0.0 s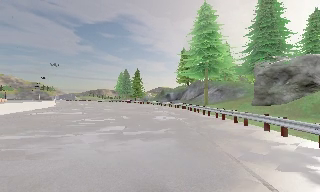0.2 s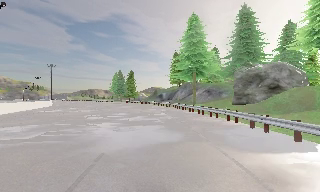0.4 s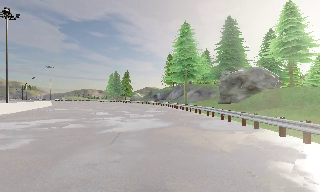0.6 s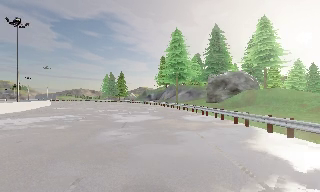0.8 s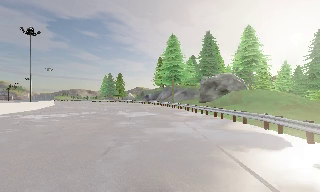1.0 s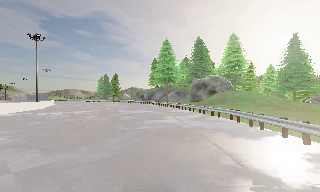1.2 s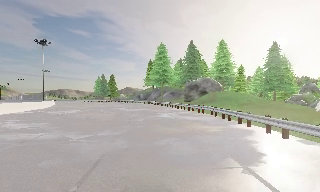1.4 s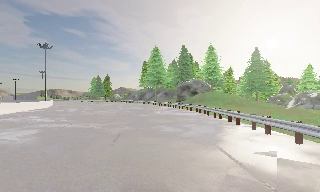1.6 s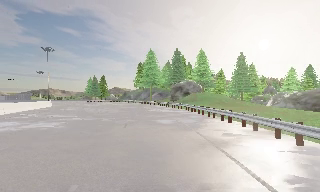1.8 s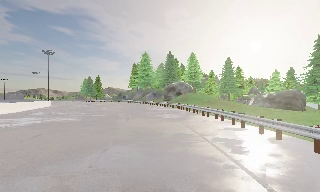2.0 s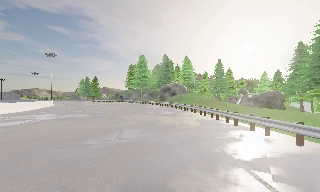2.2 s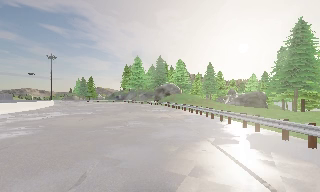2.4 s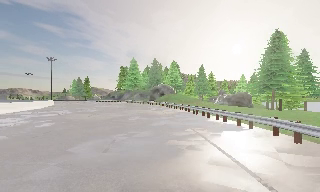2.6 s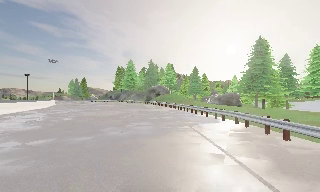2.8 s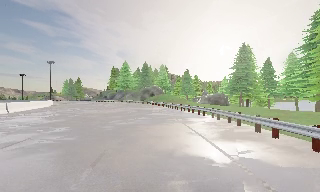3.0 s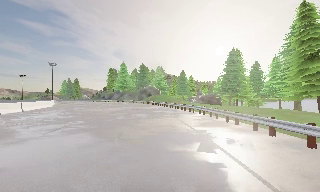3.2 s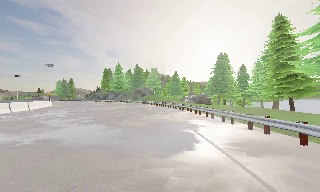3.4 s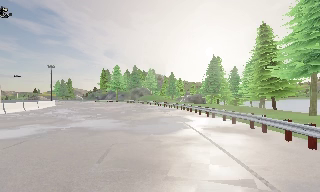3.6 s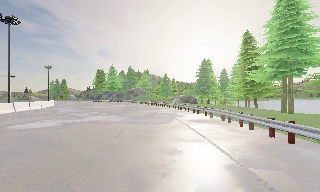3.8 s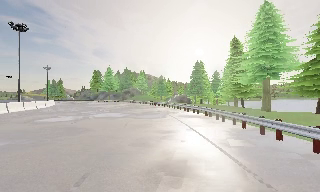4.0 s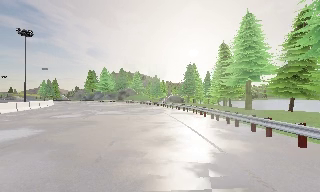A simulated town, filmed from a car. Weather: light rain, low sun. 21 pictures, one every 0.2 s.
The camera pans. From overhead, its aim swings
clockwise.
The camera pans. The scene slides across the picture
to the left.
0.0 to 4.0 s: The camera pans to its right, which is clockwise from overhead, by about 35 degrees. It travels backward, about 55 m.
The film runs backward here.
